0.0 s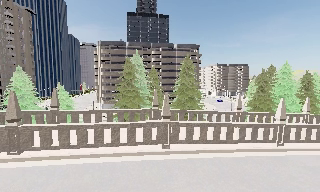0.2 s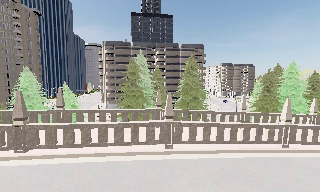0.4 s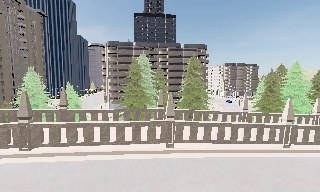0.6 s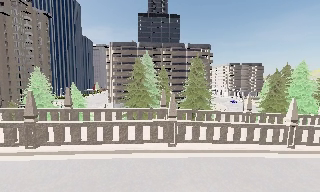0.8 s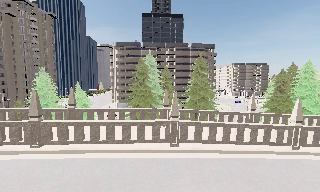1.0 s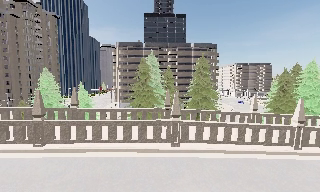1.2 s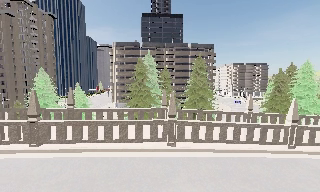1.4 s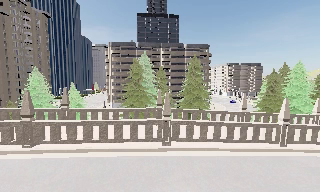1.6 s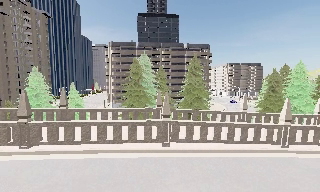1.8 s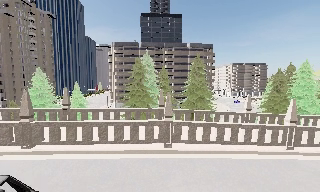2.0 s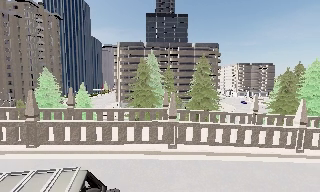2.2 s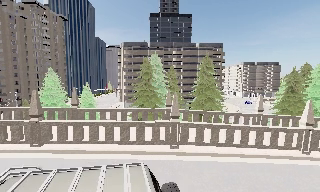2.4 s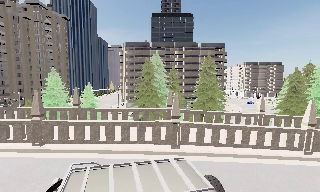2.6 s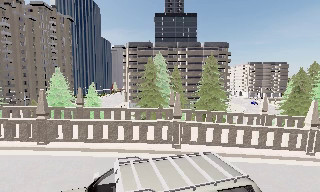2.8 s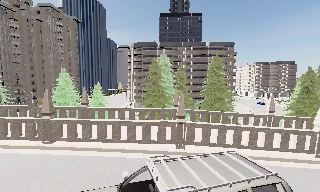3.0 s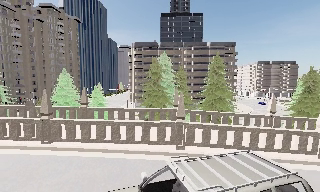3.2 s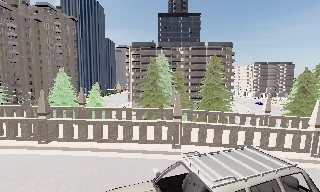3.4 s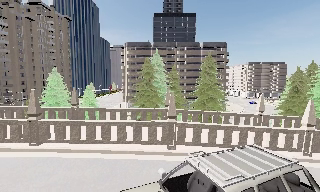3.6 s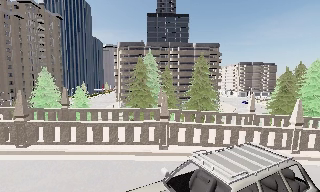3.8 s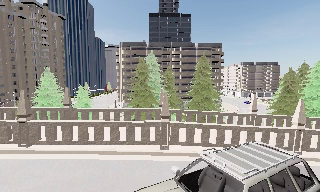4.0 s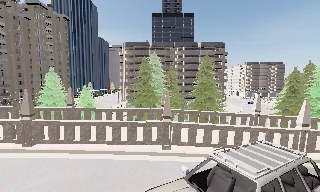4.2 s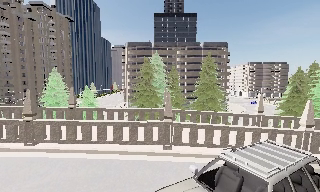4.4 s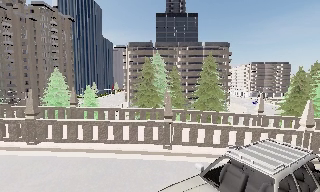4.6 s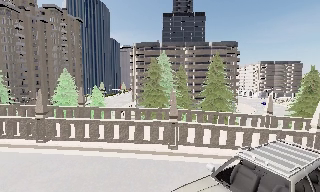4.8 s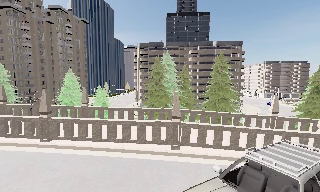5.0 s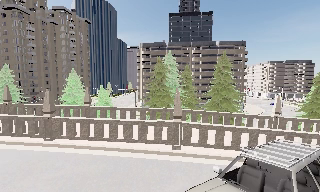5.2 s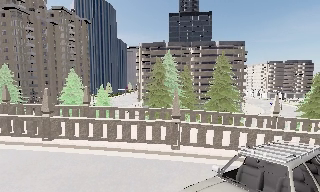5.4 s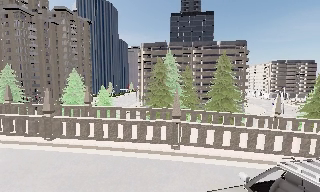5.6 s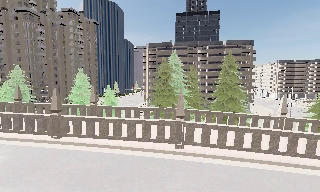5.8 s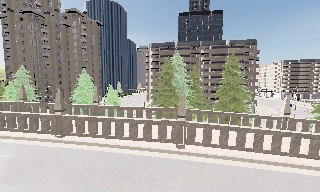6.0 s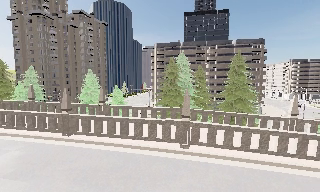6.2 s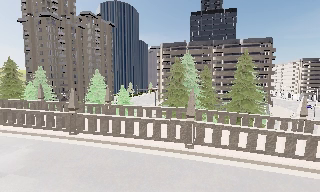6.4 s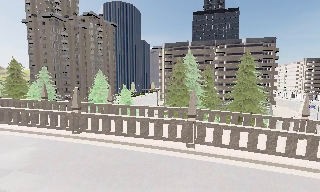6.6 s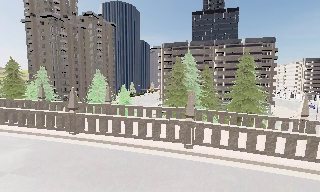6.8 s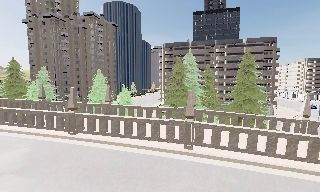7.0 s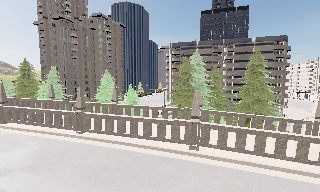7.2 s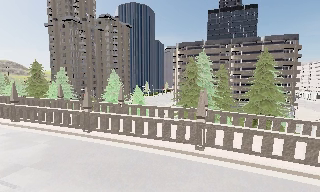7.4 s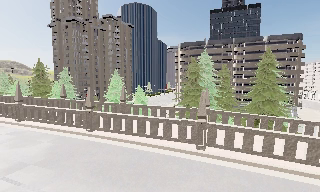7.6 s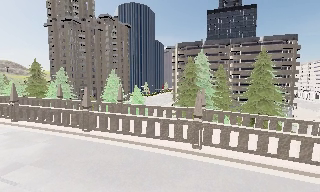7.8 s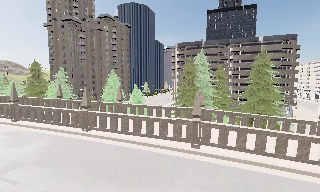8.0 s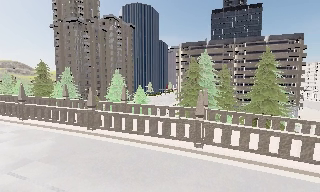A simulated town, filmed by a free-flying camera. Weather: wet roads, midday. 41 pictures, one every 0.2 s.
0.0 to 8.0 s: The camera pans to its left, which is counterclockwise from overhead, by about 30 degrees. It travels to its right, about 2 m.
The film runs backward here.
